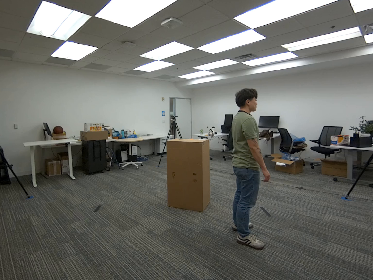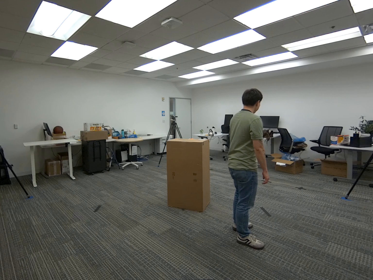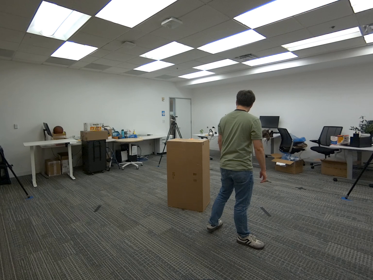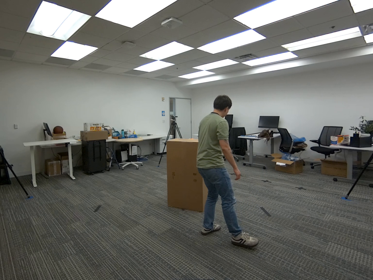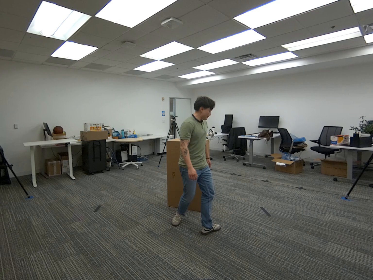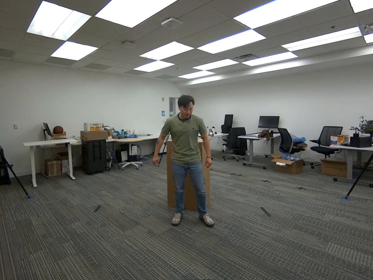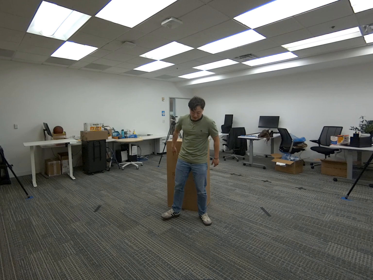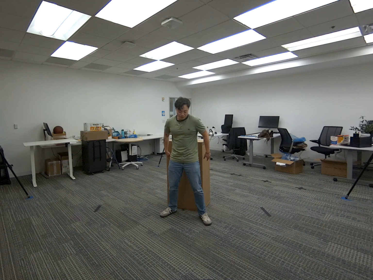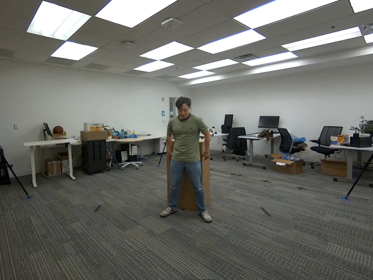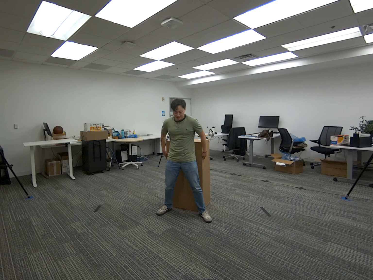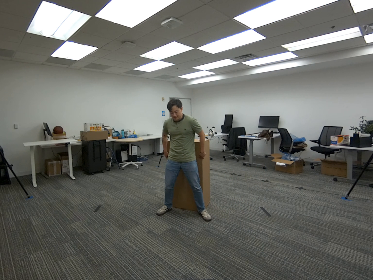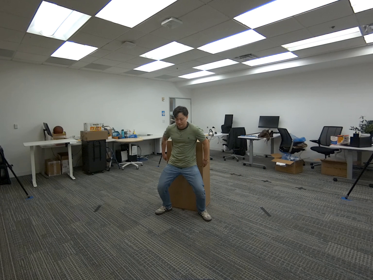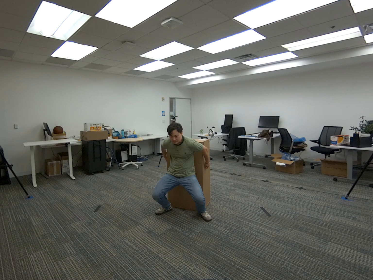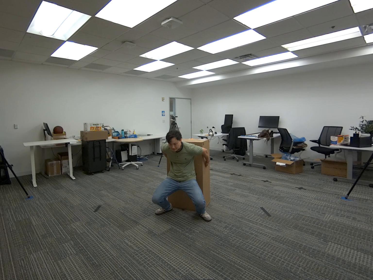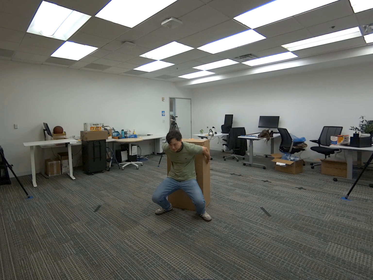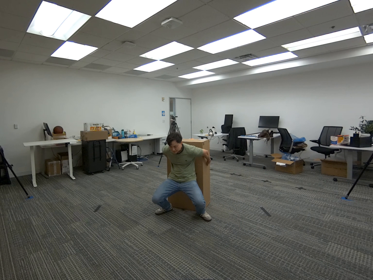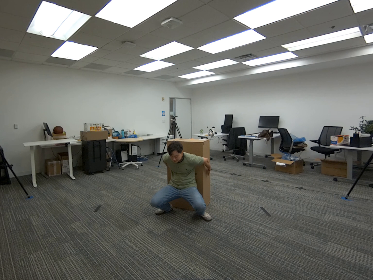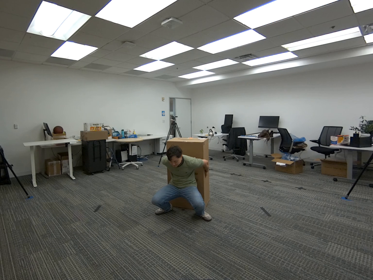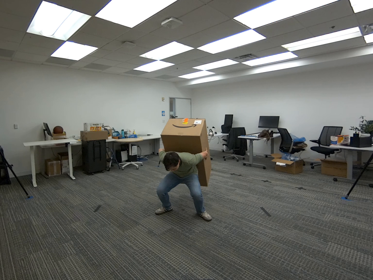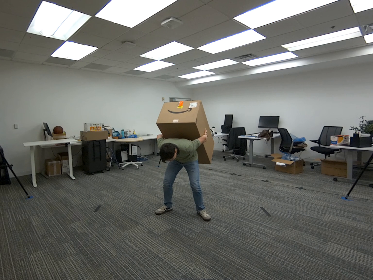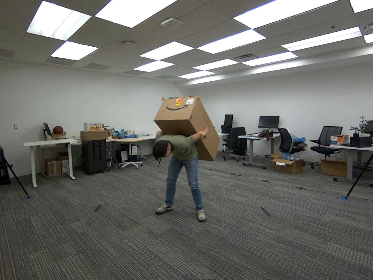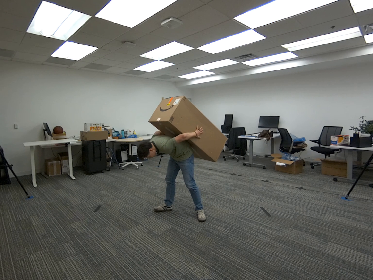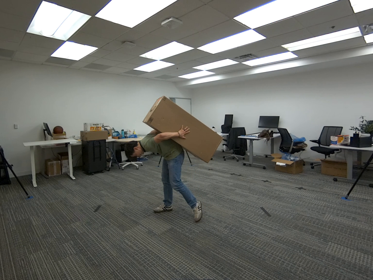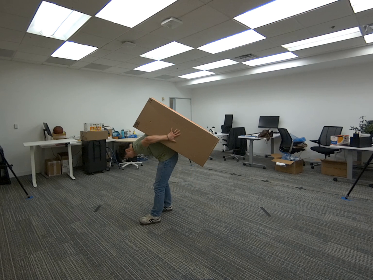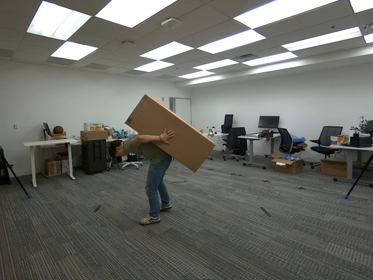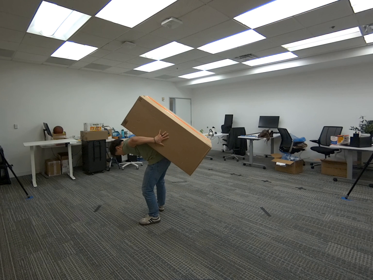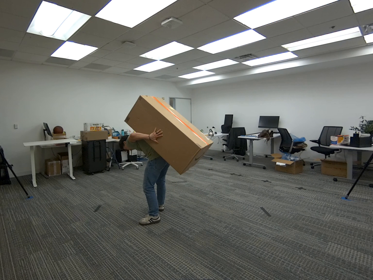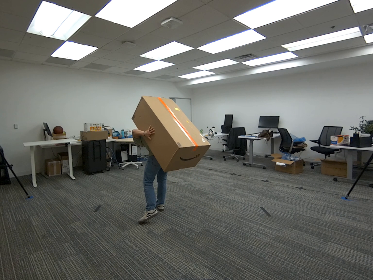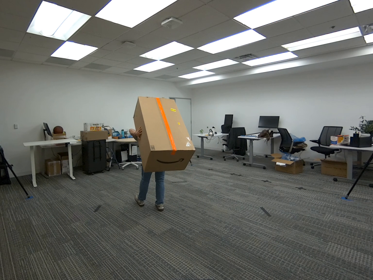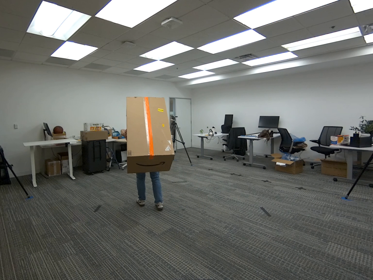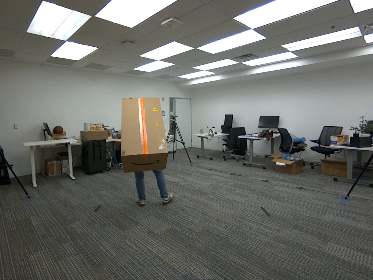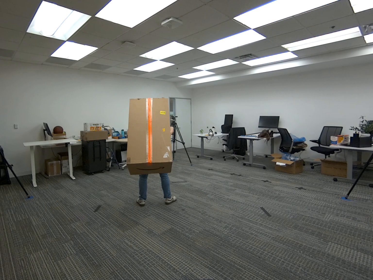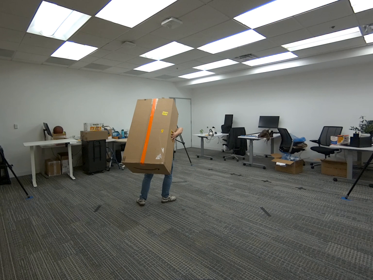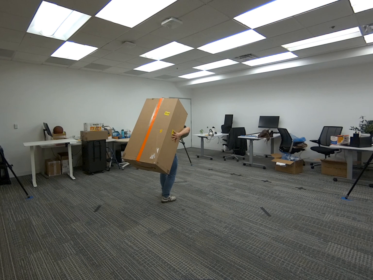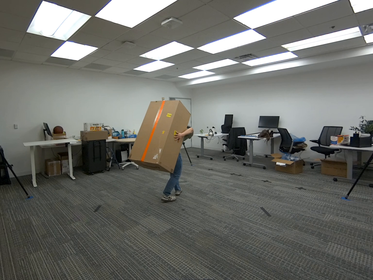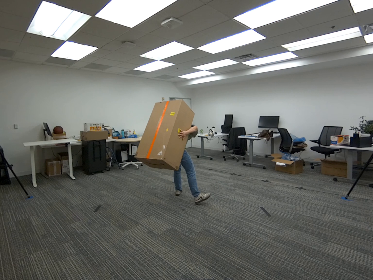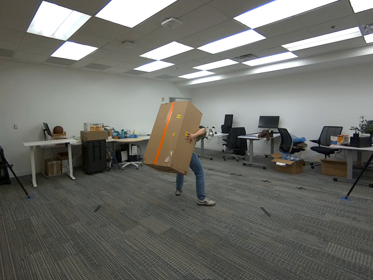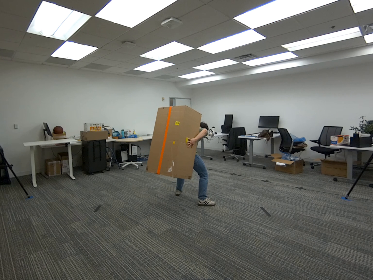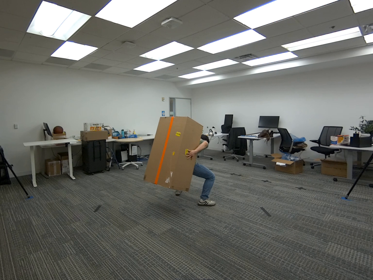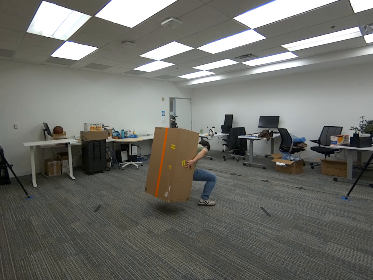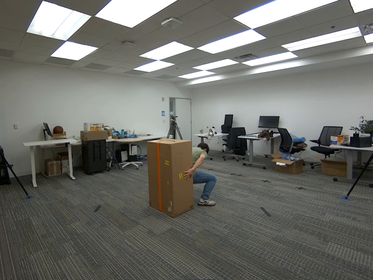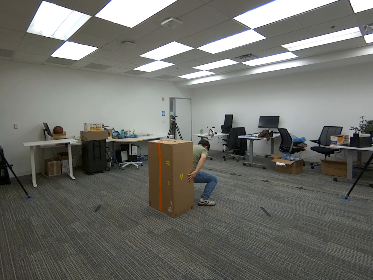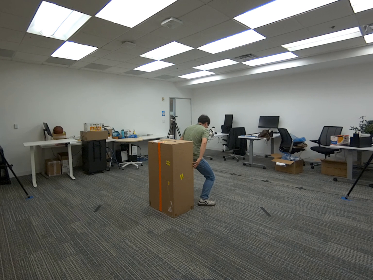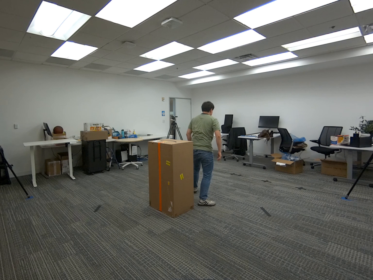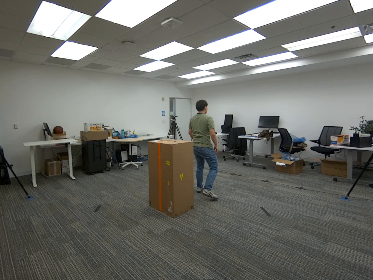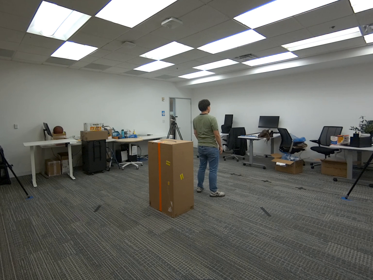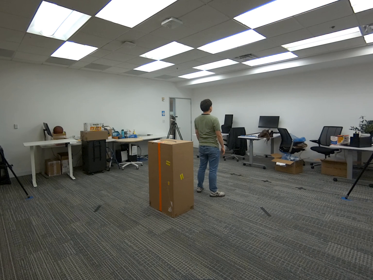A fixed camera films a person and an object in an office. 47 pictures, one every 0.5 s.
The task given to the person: Walk to the giant cardboard box and stand with your back facing it so the box touches your back. Bend your knees slightly and lift the box by pressing it against your back while using both hands to hold it in place. Walk a few steps while maintaining your grip on the box, then lower it and place it back on the ground.
